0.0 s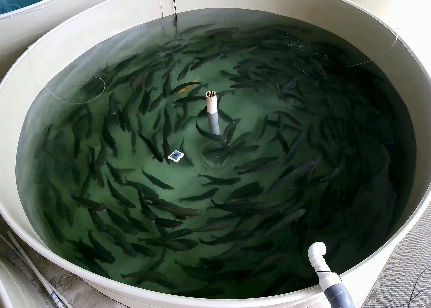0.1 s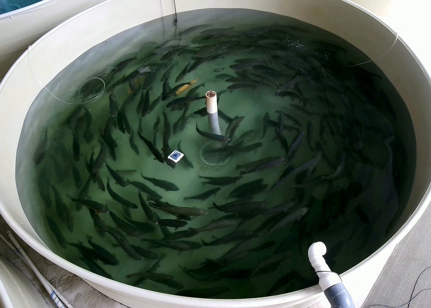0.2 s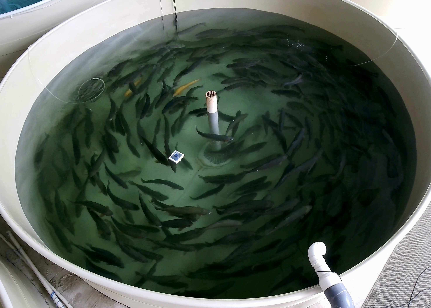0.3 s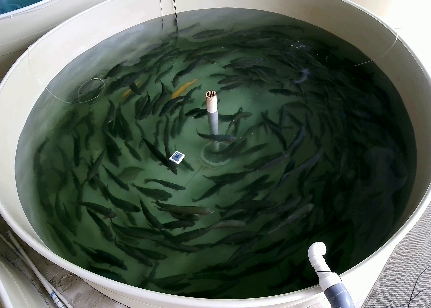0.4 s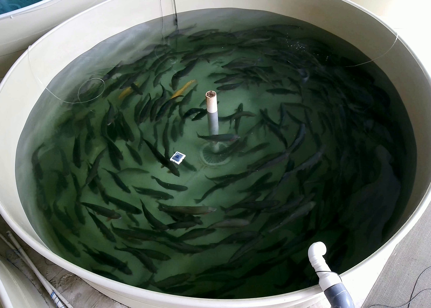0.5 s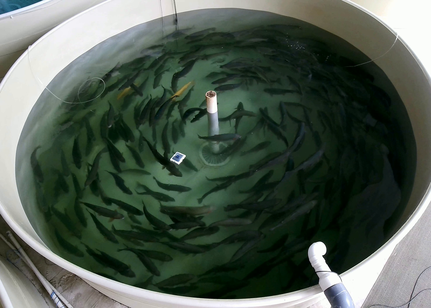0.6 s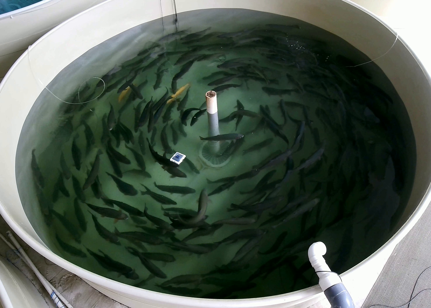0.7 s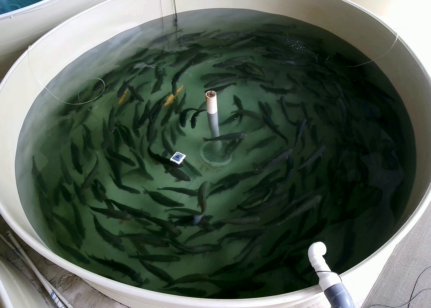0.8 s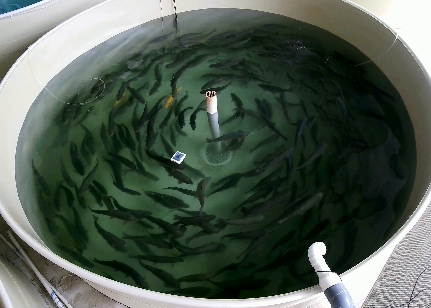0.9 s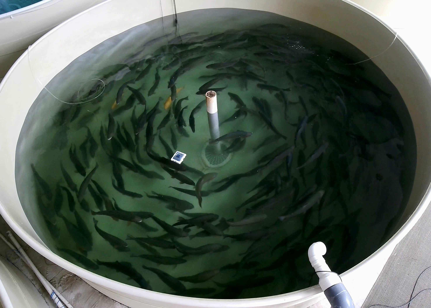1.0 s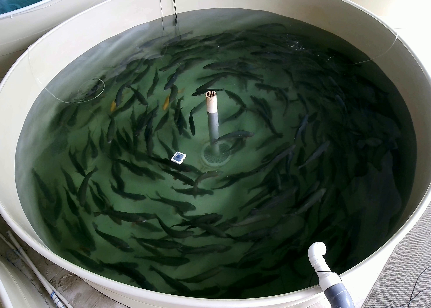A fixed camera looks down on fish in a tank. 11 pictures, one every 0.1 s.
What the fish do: Normal cruising.
